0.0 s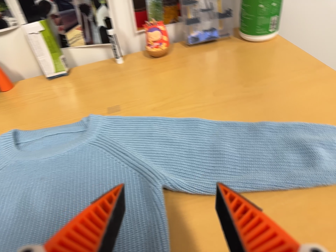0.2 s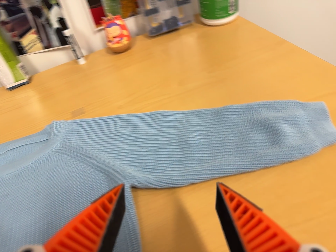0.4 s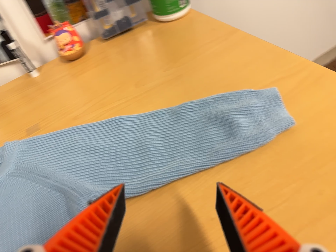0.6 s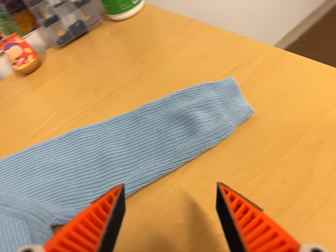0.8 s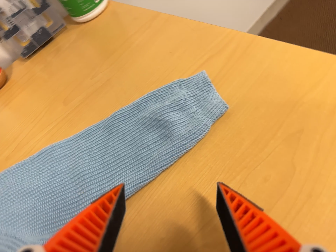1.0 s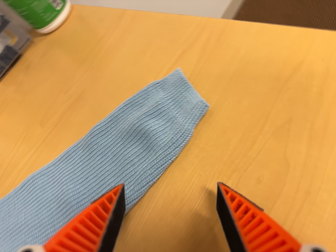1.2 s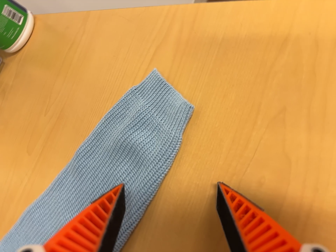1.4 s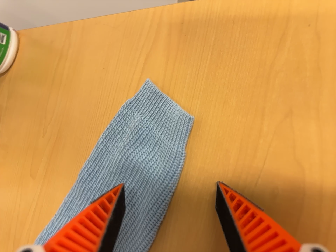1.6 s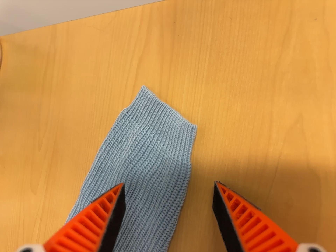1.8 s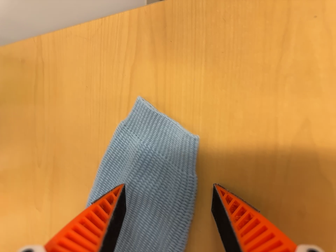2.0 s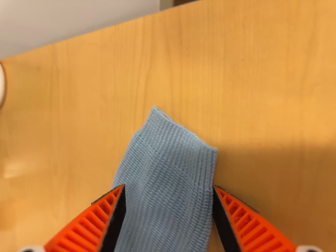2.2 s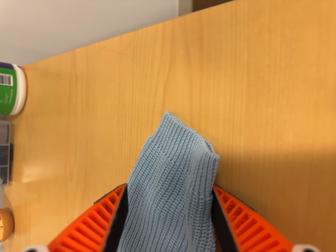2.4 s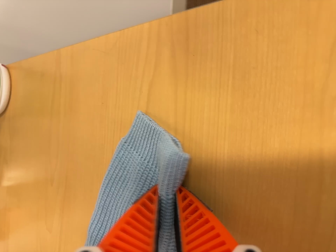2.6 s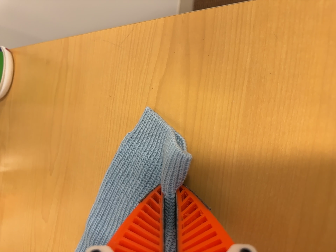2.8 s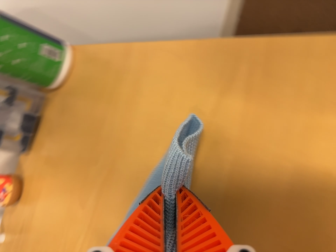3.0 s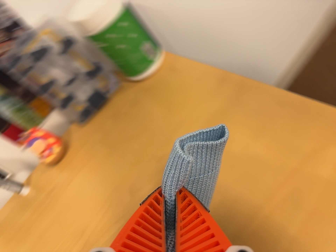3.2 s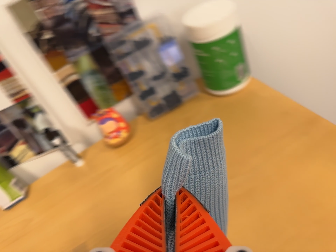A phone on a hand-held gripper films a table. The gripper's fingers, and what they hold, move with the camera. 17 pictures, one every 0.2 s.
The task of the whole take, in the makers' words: right arm across.
0.0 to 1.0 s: The camera swings to its right by about 10 degrees, and the scene slides to the left. It travels to its right, forward and toward the top of its view, about 20 cm, so close, fixed things drift to the left. Its aim tips toward the bottom of its view by about 10 degrees. It rolls about its line of sight by about 40 degrees, and the scene rotates counterclockwise.
1.0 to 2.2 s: The camera travels toward the top of its view and forward, about 12 cm. Its aim tips toward the bottom of its view by about 10 degrees. It rolls about its line of sight by about 25 degrees, and the scene rotates counterclockwise.
2.2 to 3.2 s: The camera travels to its left, about 28 cm, so close, fixed things drift to the right. Its aim tips toward the top of its view by about 10 degrees, and the scene shifts downward. It rolls about its line of sight by about 55 degrees, and the scene rotates clockwise.
The film runs forward here.
